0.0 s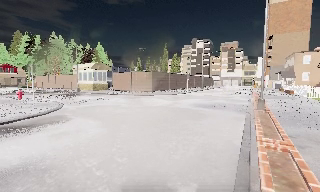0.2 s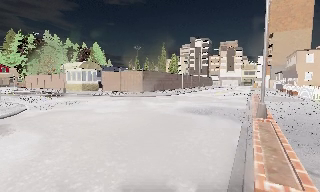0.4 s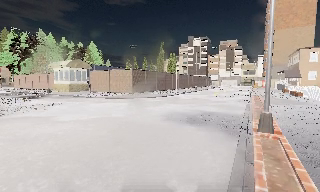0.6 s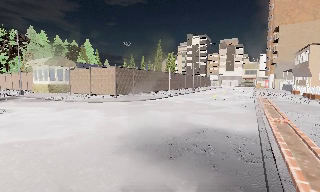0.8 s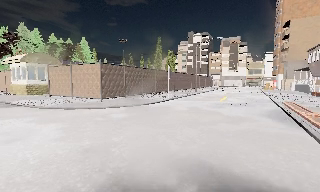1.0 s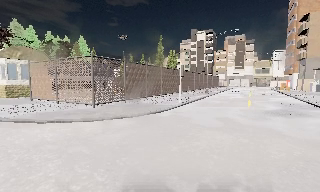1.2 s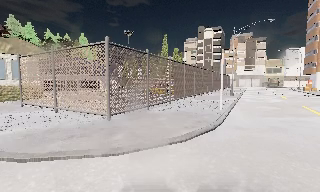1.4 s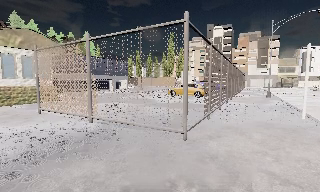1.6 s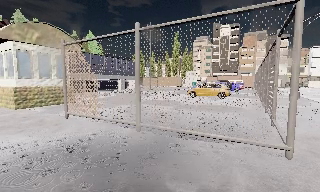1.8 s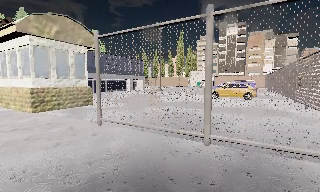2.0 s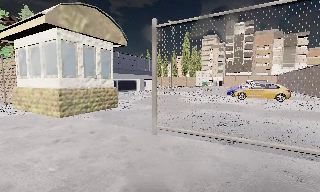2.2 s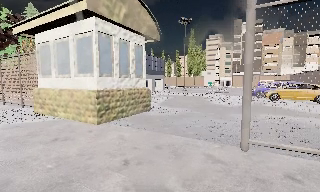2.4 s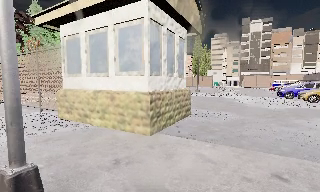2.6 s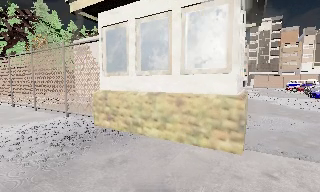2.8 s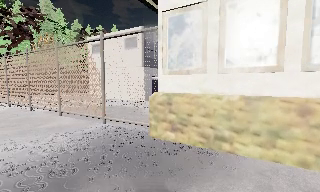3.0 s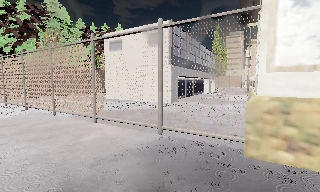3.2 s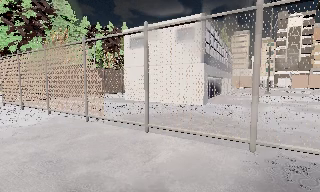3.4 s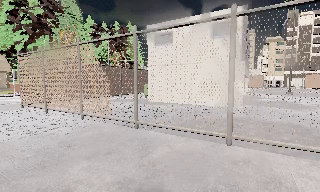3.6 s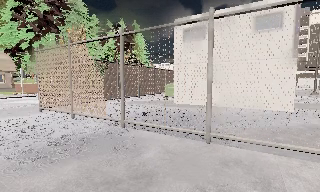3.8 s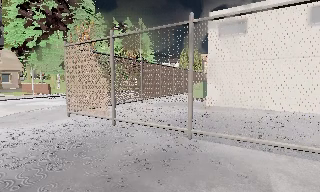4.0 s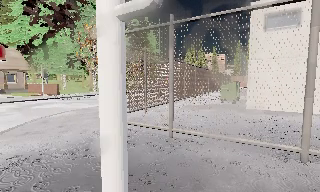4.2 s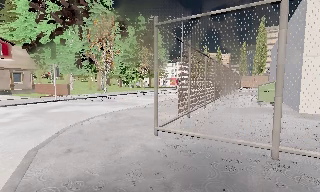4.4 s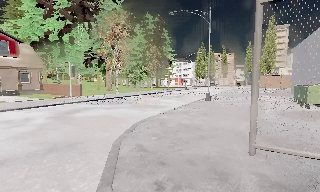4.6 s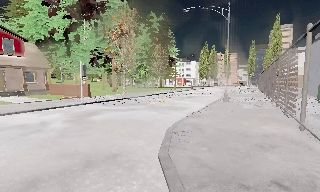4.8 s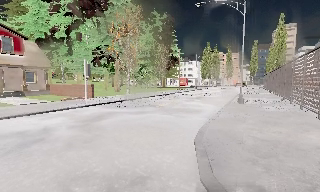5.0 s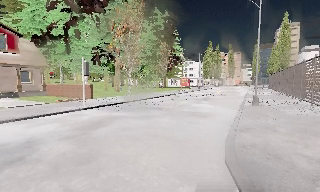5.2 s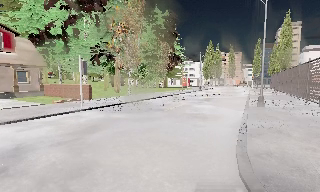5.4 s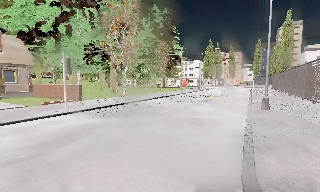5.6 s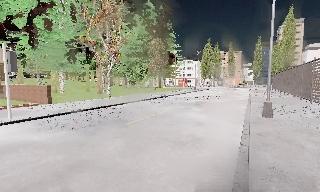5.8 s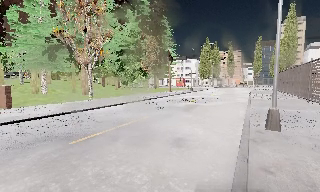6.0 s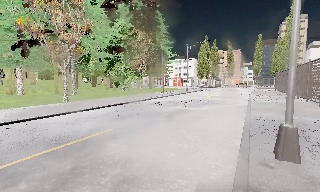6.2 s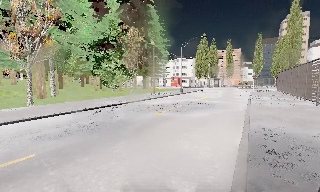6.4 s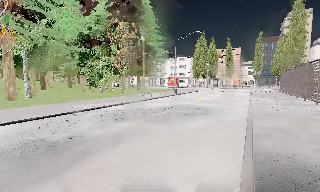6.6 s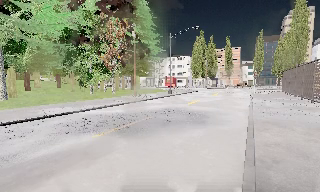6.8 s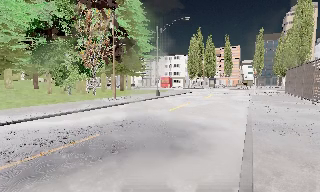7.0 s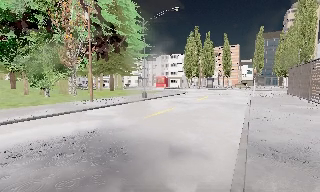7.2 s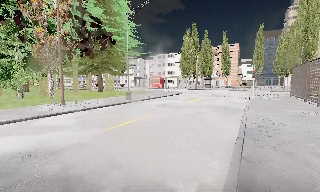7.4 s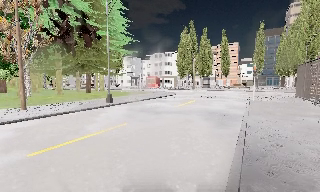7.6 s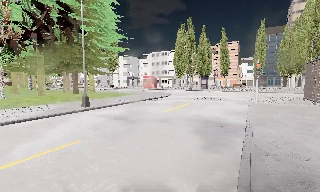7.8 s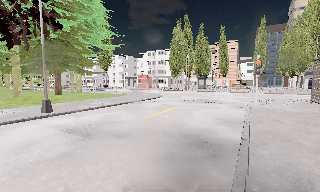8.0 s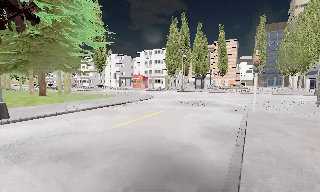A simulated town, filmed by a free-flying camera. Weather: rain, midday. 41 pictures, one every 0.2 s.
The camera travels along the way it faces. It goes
forward.
0.0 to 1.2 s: The camera travels forward, about 16 m, so what stands in front looms larger. It gains speed.
1.2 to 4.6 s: The camera travels to its left and forward, about 40 m, so close, fixed things drift to the right.
4.6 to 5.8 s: The camera travels forward, about 8 m, so what stands in front looms larger. It gains speed.
5.8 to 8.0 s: The camera travels forward and to its right, about 25 m, so what stands in front looms larger.
The film runs forward here.
